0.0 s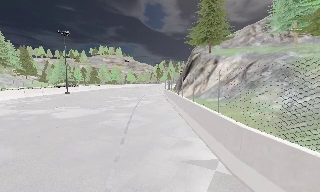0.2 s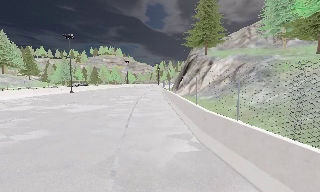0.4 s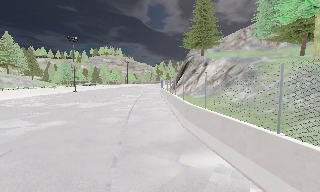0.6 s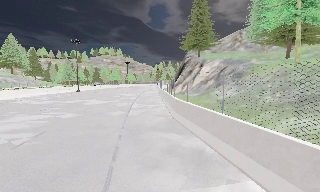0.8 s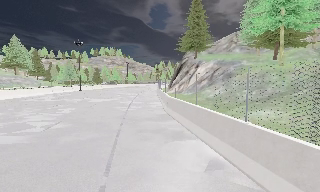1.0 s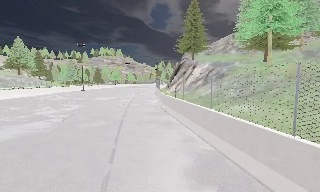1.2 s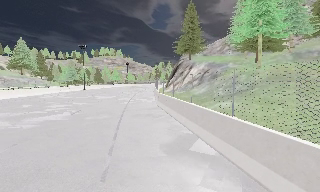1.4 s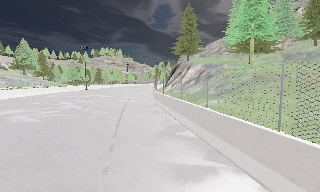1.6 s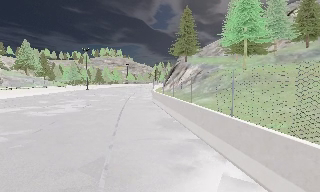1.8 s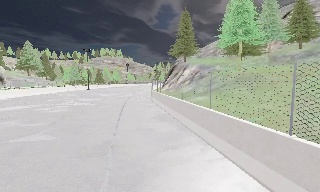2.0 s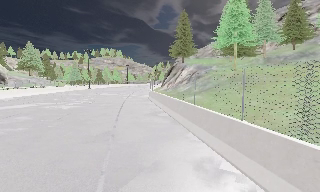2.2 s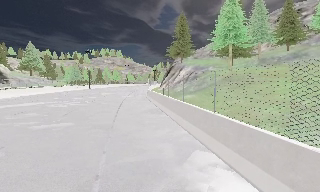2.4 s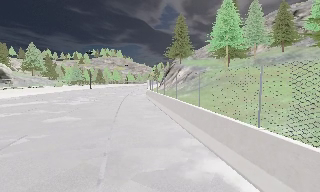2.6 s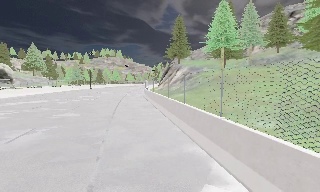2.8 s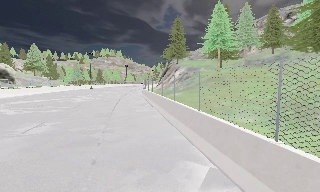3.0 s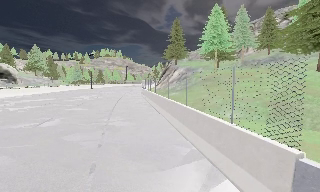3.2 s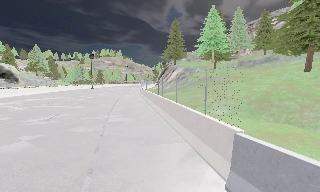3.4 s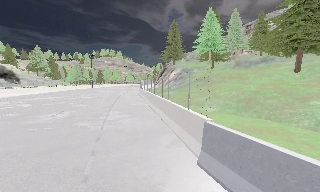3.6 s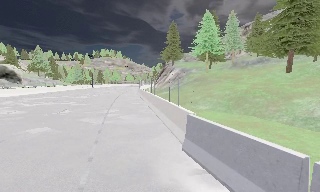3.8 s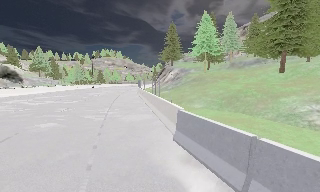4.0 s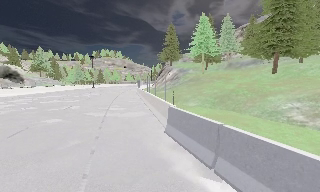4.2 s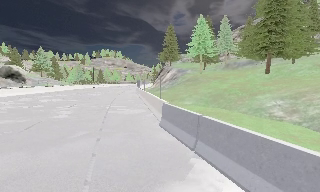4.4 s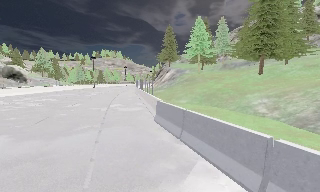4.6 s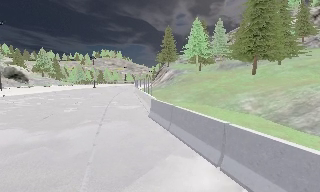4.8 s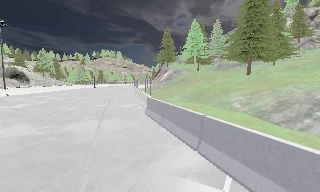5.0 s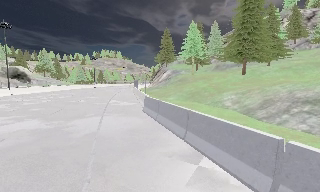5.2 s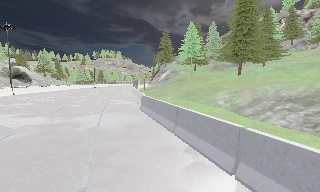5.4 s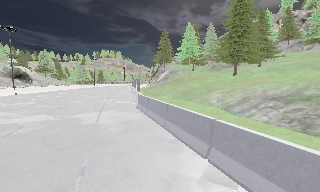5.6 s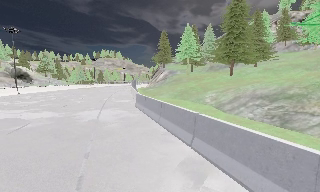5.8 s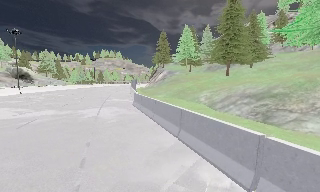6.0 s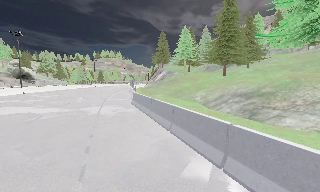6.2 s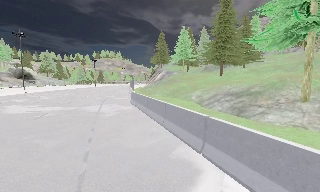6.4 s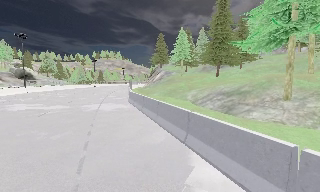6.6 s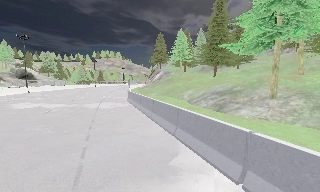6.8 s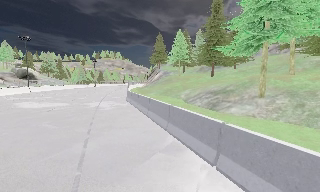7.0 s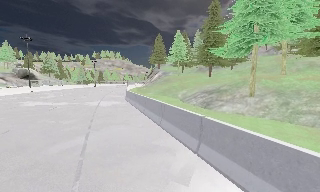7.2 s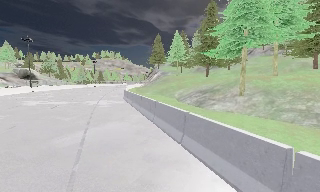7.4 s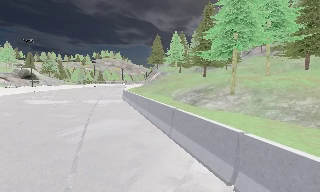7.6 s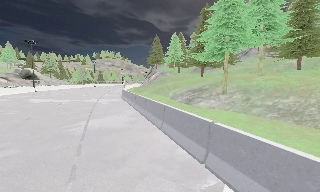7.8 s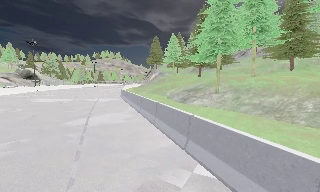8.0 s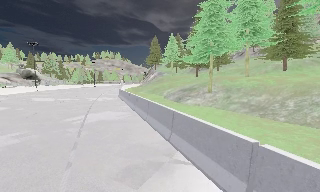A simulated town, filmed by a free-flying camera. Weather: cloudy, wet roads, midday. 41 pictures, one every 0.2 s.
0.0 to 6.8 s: The camera travels backward, about 45 m, so what stands in front gets smaller. It loses speed.
6.8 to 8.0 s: The camera travels backward and to its right, about 5 m, so what stands in front gets smaller.
The film runs backward here.
